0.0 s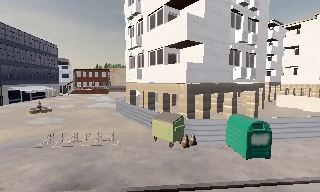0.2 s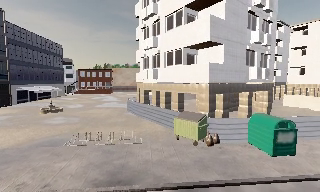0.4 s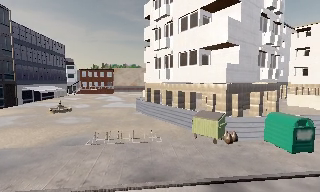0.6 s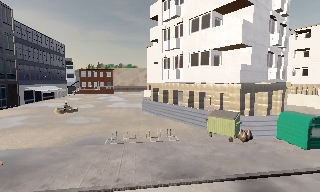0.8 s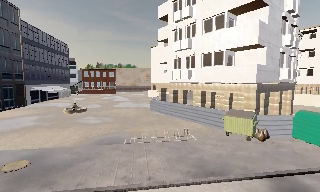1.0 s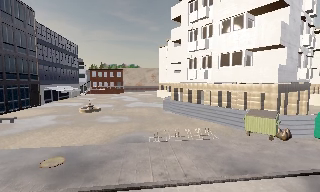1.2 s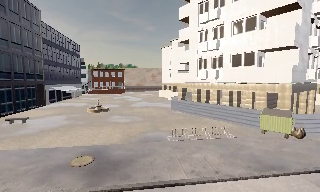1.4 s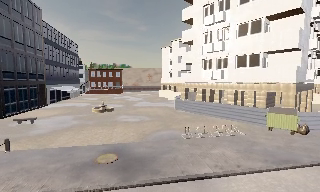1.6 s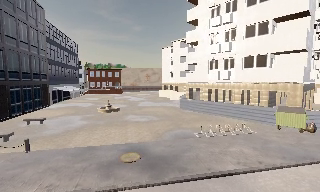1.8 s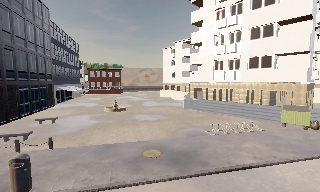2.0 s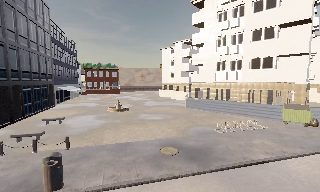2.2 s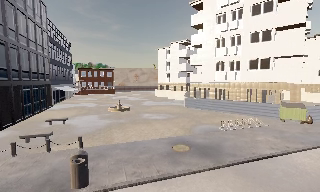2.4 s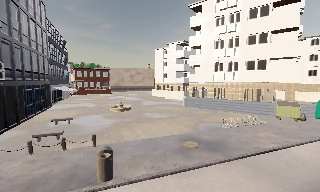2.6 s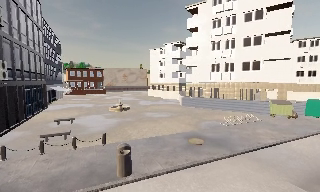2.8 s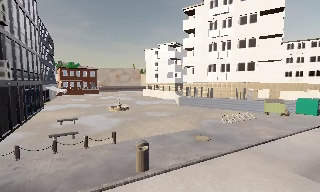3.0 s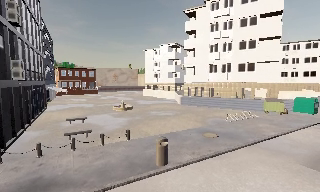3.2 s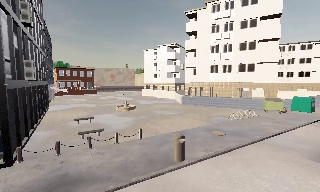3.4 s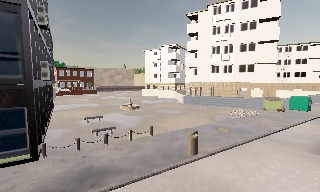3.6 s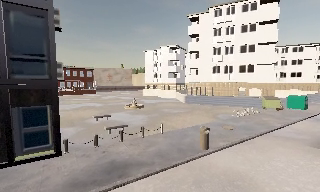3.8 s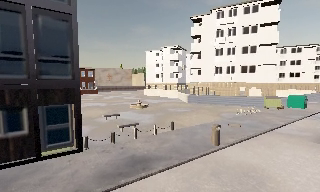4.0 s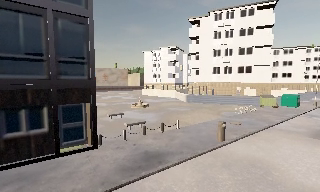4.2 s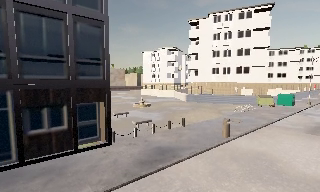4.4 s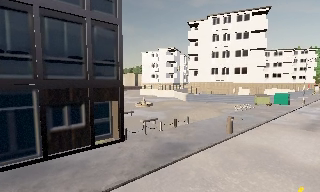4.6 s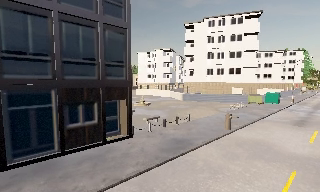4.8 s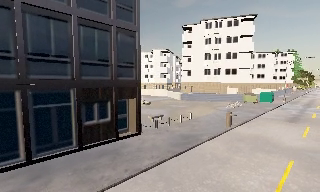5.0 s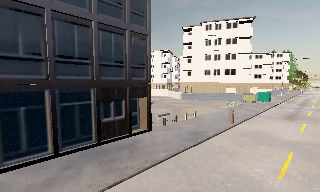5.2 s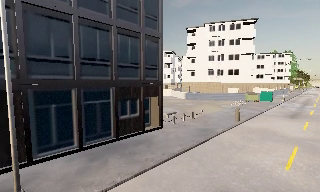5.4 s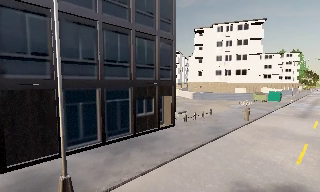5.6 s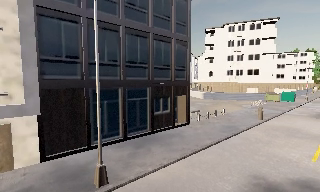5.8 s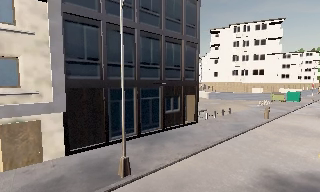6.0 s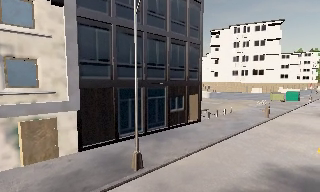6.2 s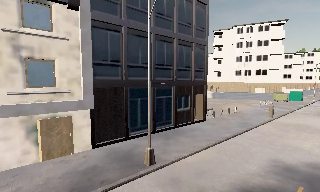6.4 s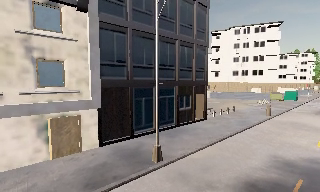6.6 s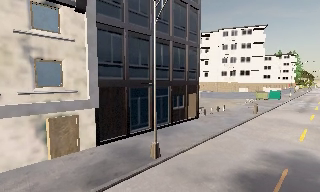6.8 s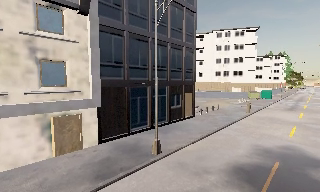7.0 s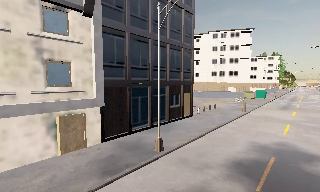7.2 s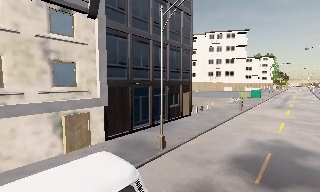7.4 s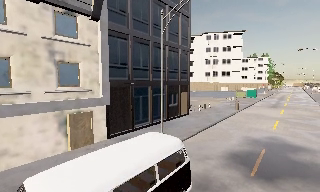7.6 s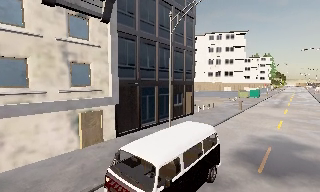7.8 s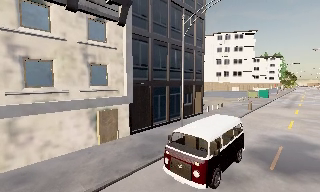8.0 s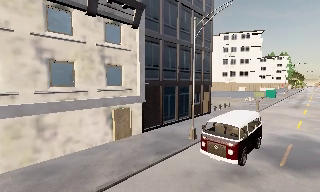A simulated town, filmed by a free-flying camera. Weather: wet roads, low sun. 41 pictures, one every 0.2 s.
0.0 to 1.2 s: The camera travels to its left, about 8 m, so close, fixed things drift to the right.
1.2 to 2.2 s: The camera pans to its right, which is clockwise from overhead, by about 10 degrees. It travels to its left, about 6 m, so close, fixed things drift to the right.
2.2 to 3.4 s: The camera pans to its right, which is clockwise from overhead, by about 15 degrees. It travels to its left and backward, about 6 m, so close, fixed things drift to the right.
3.4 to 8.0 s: The camera pans to its right, which is clockwise from overhead, by about 15 degrees. It travels to its left and backward, about 18 m, so close, fixed things drift to the right. It loses speed.
The film runs backward here.
